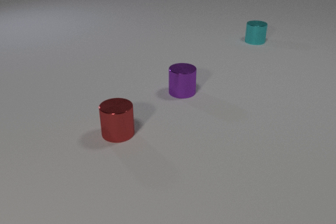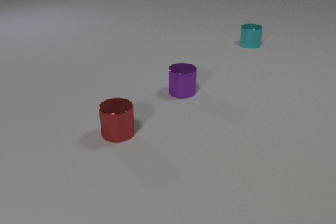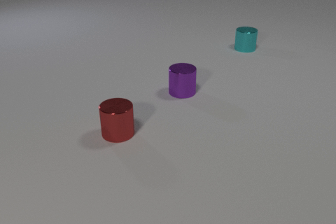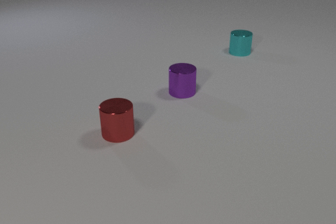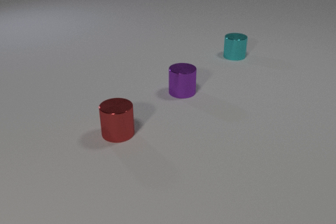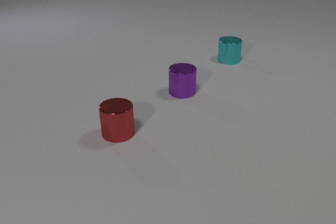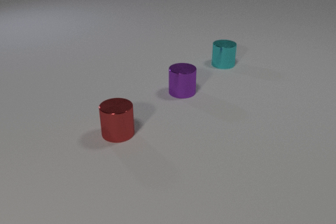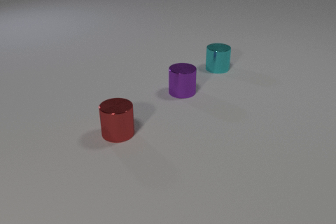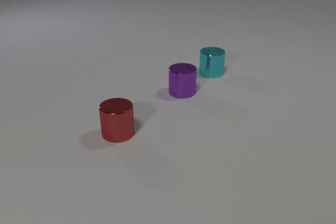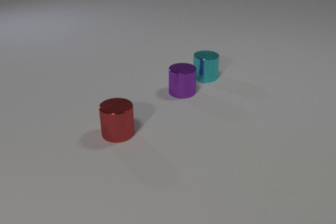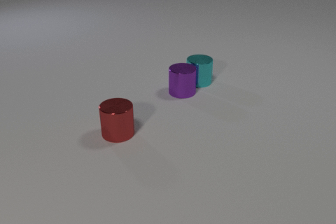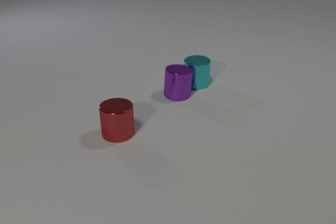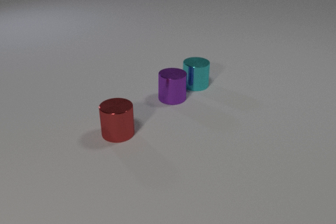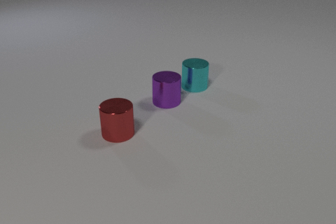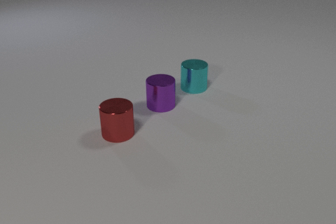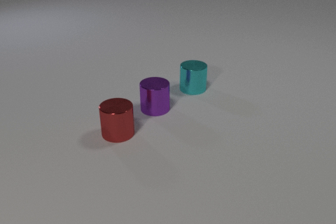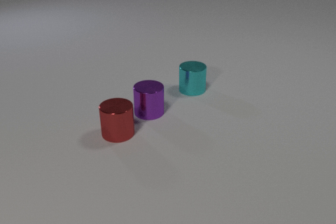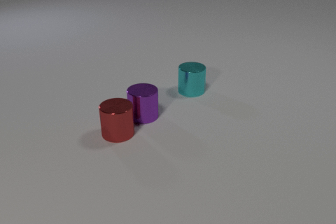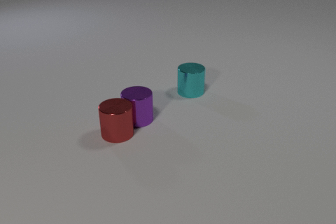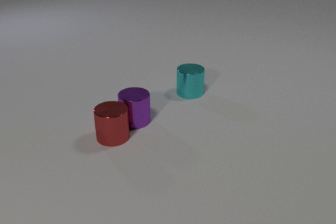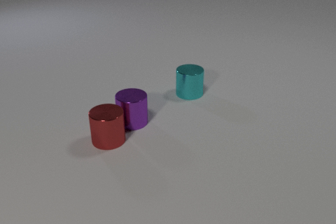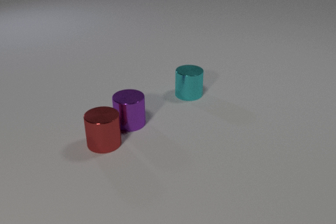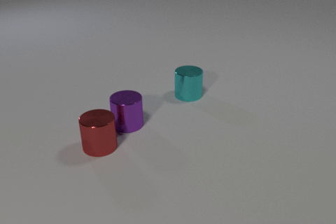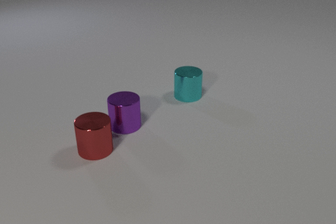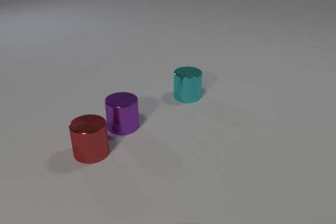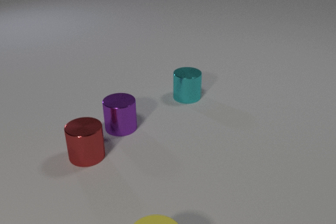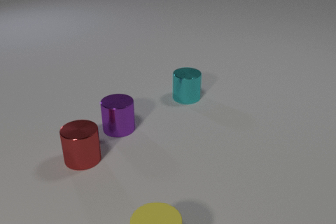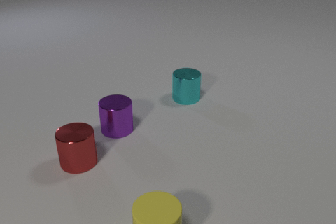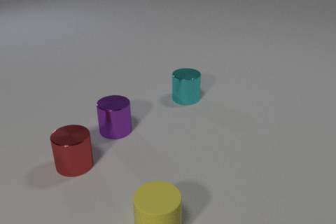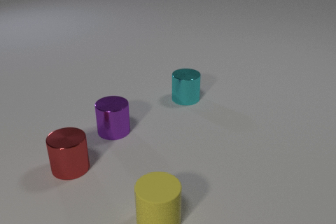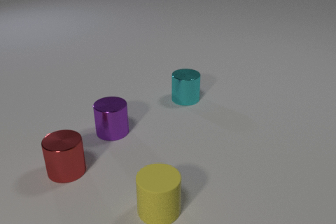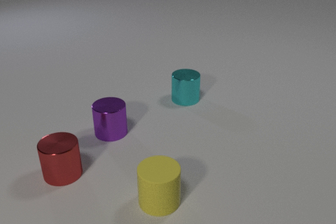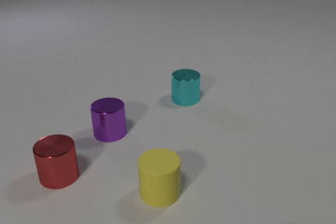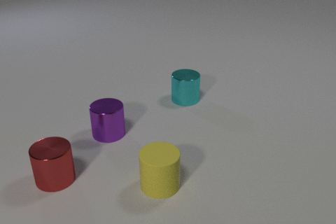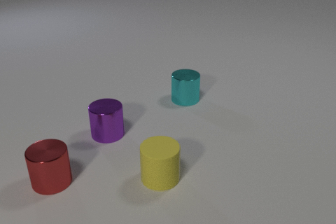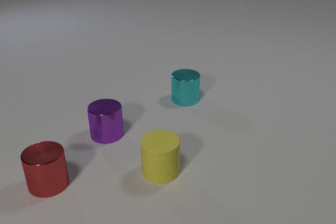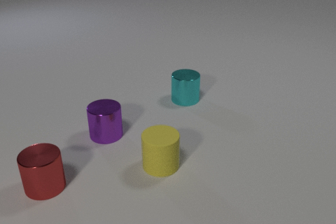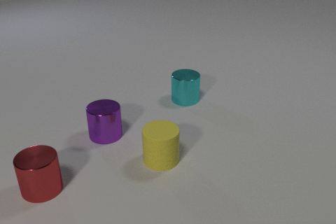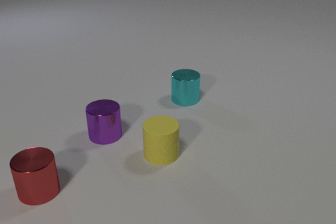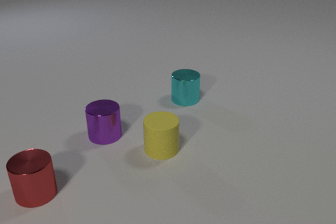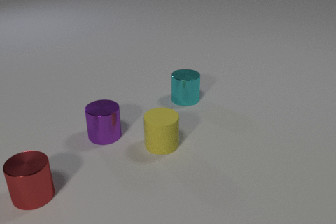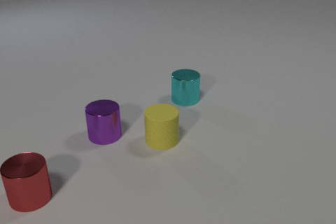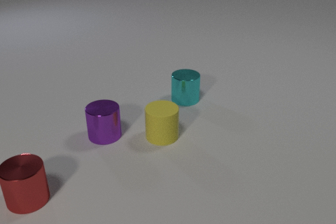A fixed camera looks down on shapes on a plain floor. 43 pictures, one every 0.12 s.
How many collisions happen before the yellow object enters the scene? 2.
What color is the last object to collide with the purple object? red.
How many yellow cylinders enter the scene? 1.
0.00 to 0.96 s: The cyan metal cylinder slides toward the camera and to the left.
0.96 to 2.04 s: The cyan metal cylinder slides toward the camera and to the left. The purple metal cylinder slides toward the camera and to the left. The cyan metal cylinder and the purple metal cylinder collide.
2.04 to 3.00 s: The cyan metal cylinder slides toward the camera. The purple metal cylinder slides to the left and toward the camera. The yellow rubber cylinder comes in at the bottom edge, slides away from the camera. The red metal cylinder slides toward the camera and to the left. The purple metal cylinder and the red metal cylinder collide.
3.00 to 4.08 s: The purple metal cylinder slides to the left and toward the camera. The yellow rubber cylinder slides away from the camera. The red metal cylinder slides to the left and toward the camera.
4.08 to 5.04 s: The yellow rubber cylinder slides away from the camera. The red metal cylinder slides to the left and toward the camera.
